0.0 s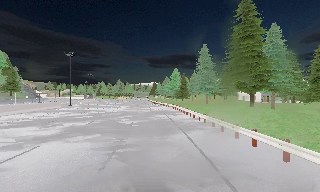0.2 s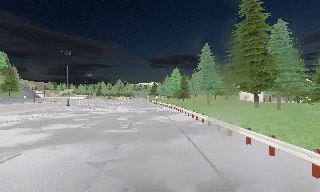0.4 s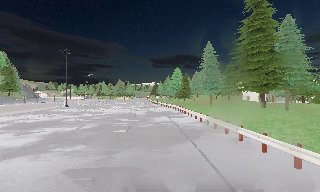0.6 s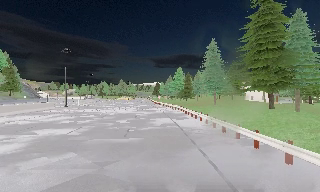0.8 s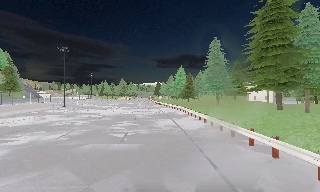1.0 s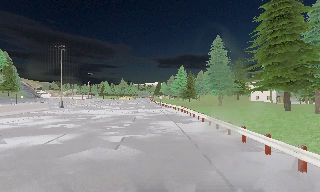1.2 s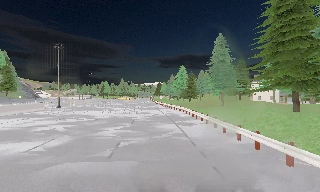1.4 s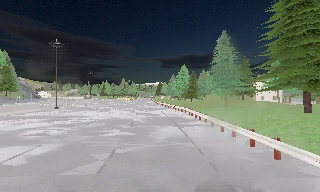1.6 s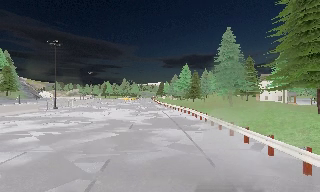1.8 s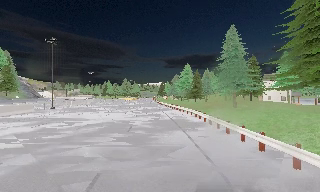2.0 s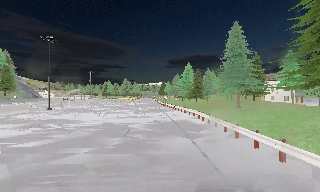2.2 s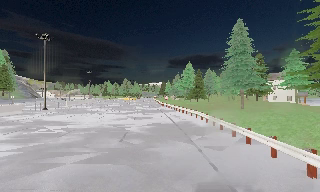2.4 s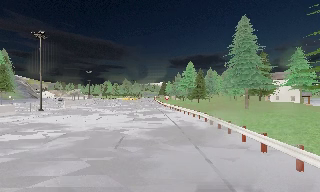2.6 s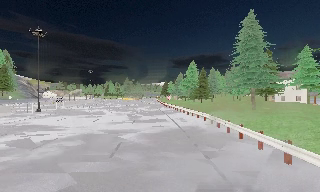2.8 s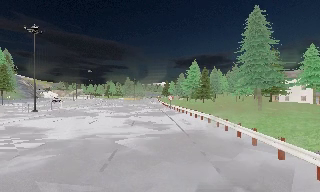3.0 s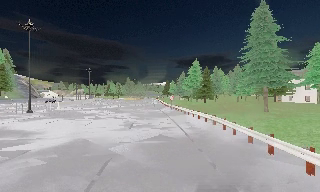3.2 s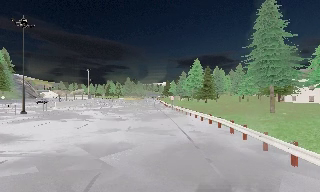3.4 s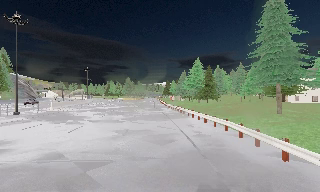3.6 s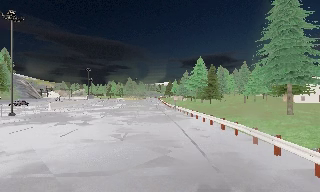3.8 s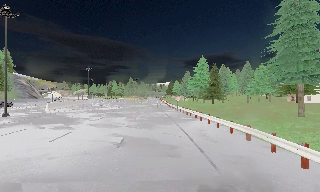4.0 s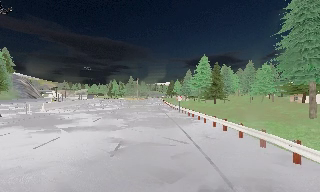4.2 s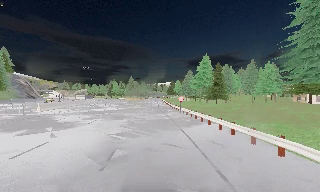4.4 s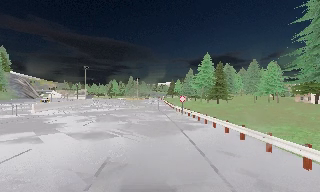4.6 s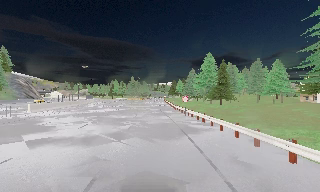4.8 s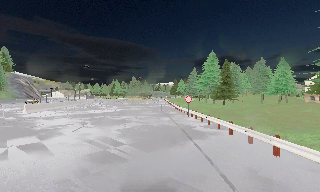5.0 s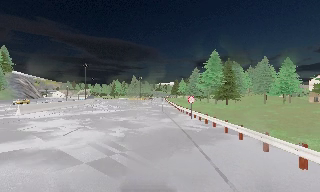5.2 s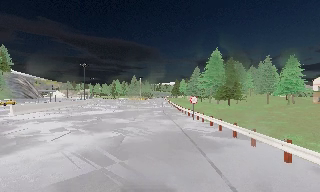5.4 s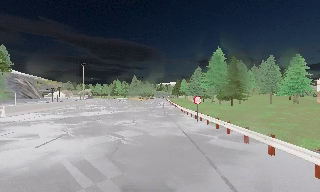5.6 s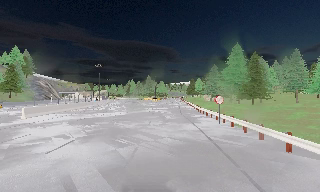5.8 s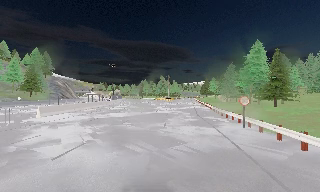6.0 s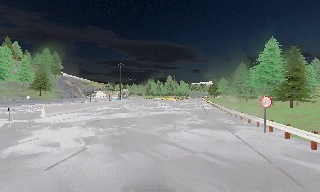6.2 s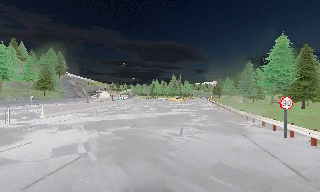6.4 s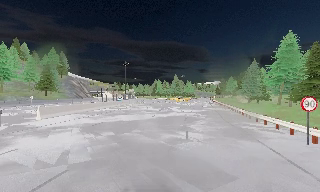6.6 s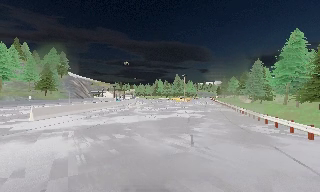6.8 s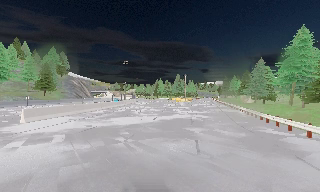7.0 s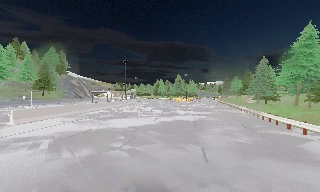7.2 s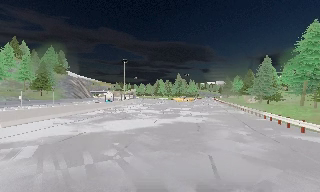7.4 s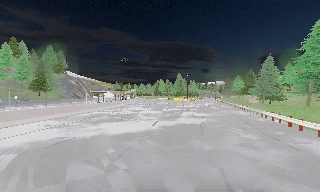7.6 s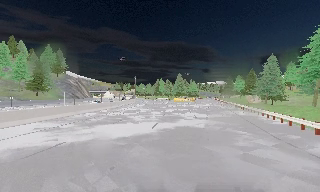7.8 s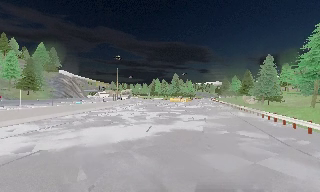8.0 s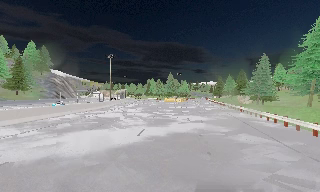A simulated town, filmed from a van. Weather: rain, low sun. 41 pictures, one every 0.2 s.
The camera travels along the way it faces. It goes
forward.
0.0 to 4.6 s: The camera travels forward, about 25 m, so what stands in front looms larger.
4.6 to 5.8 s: The camera pans to its left, which is counterclockwise from overhead, by about 10 degrees. It travels forward, about 6 m, so what stands in front looms larger.
5.8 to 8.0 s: The camera travels forward, about 11 m, so what stands in front looms larger.
The film runs forward here.
